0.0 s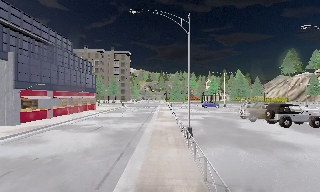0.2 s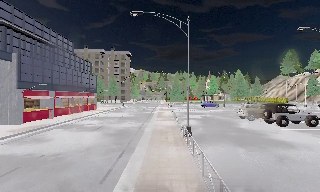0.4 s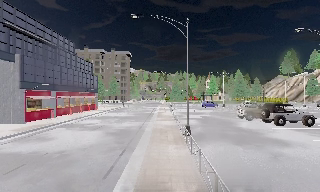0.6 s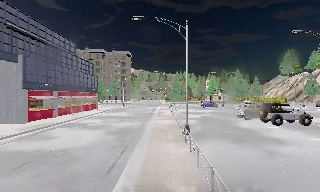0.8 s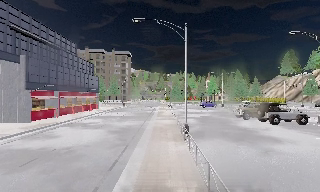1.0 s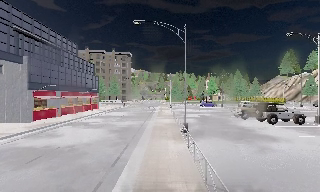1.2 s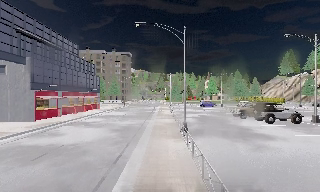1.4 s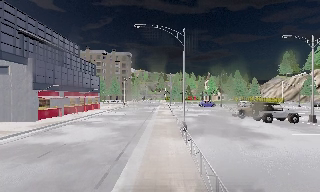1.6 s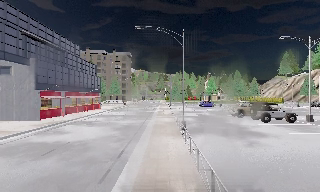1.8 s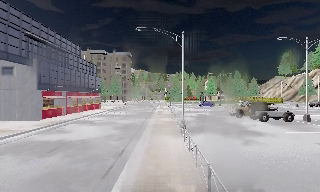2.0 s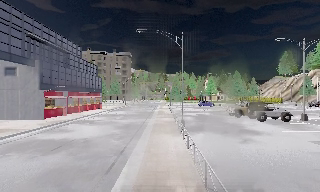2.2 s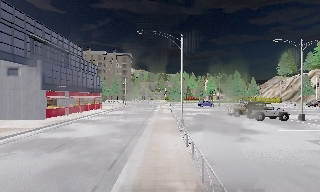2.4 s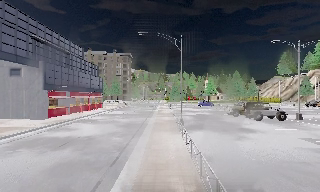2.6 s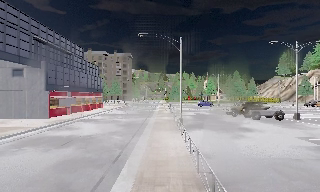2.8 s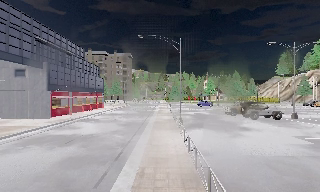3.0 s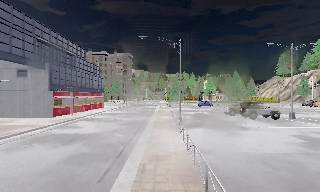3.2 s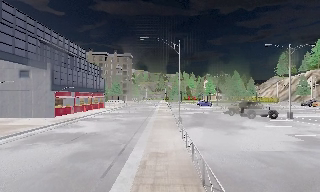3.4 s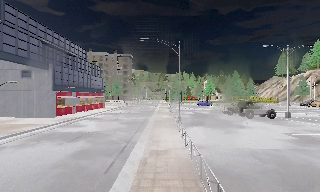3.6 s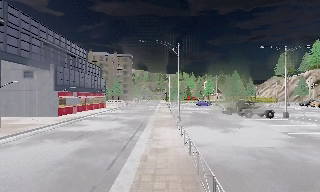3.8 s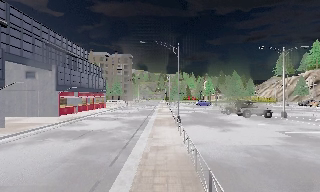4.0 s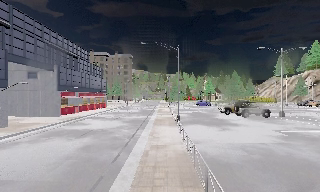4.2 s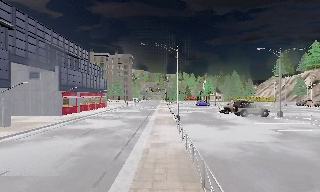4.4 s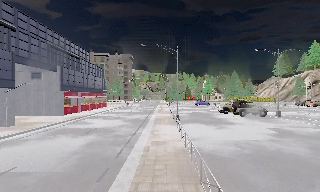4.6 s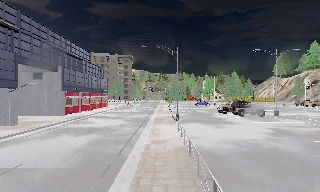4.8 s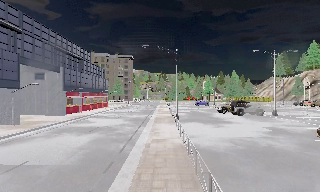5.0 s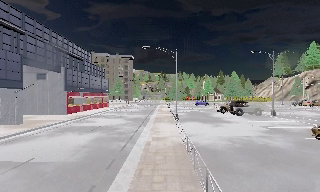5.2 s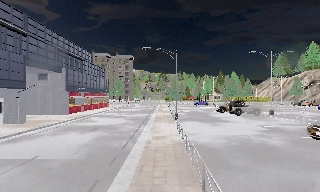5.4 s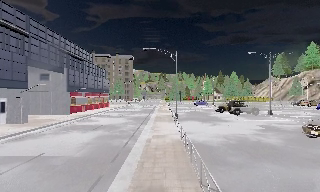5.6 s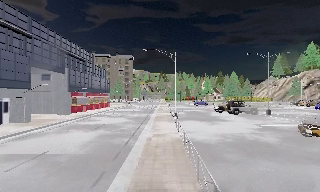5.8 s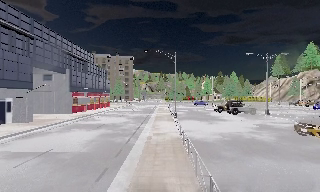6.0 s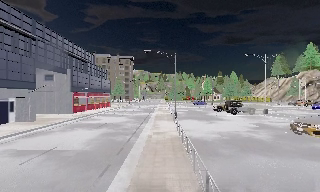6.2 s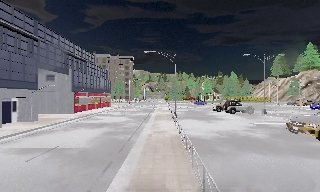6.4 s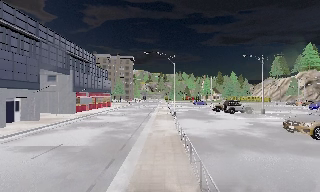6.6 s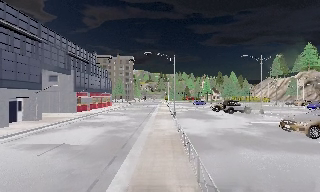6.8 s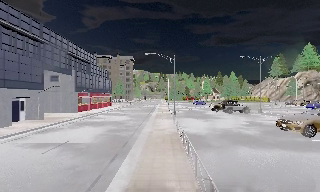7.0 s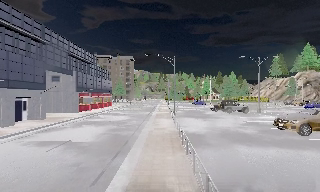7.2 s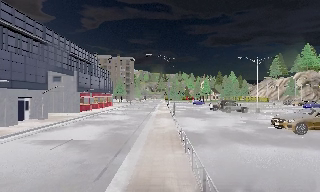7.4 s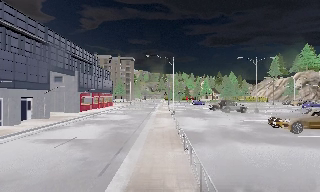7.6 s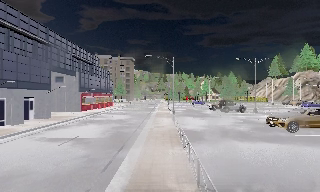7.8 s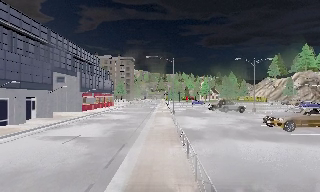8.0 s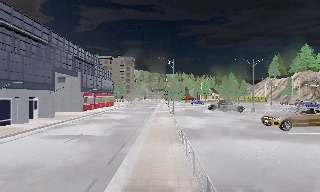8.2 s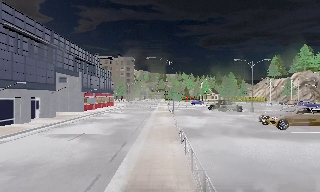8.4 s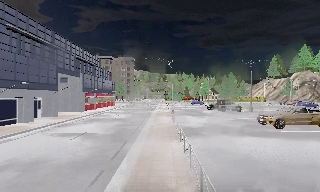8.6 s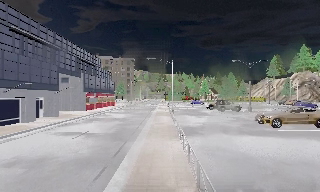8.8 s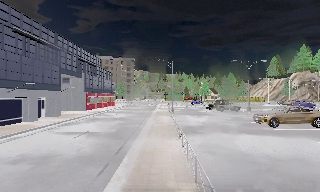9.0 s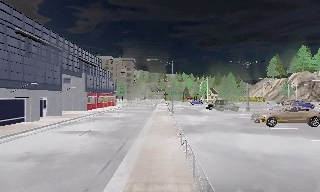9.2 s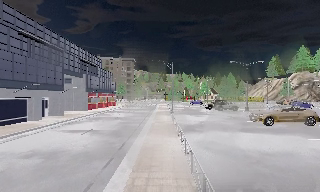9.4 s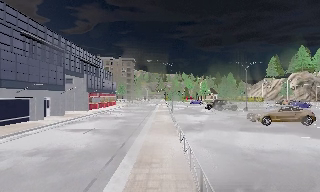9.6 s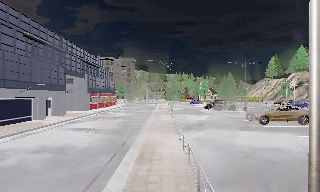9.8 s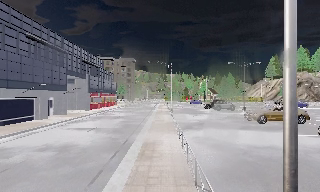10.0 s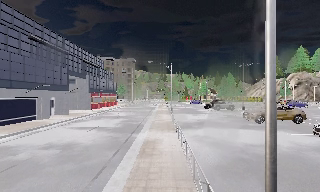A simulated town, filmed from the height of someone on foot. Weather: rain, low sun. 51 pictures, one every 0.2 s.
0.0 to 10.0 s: The camera travels backward, about 14 m, so what stands in front gets smaller.
The film runs backward here.
